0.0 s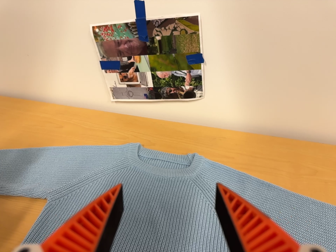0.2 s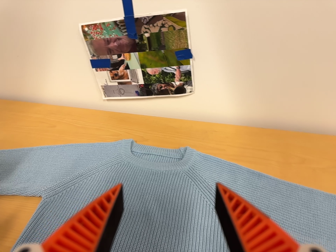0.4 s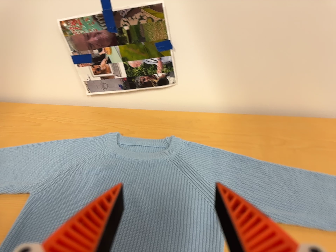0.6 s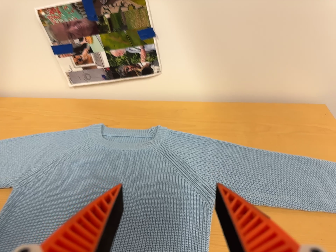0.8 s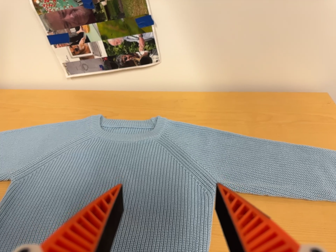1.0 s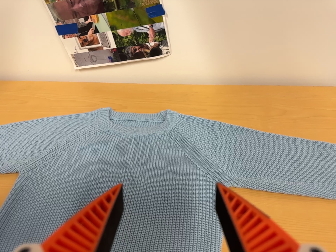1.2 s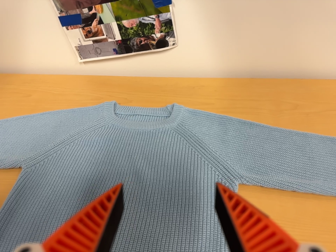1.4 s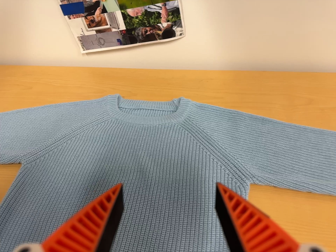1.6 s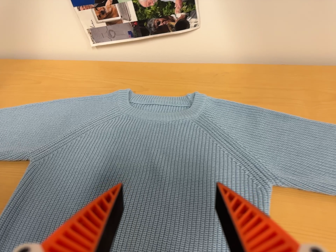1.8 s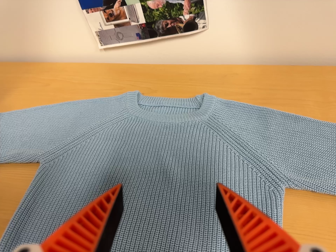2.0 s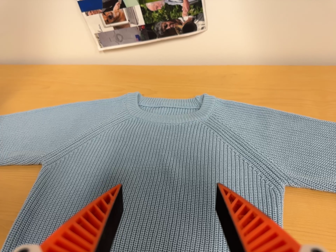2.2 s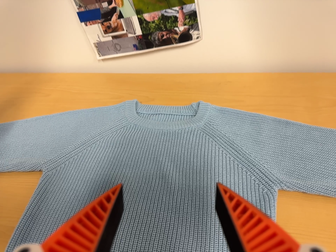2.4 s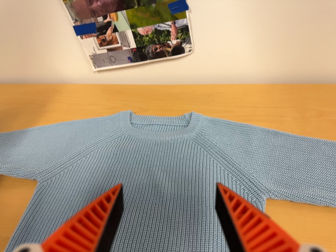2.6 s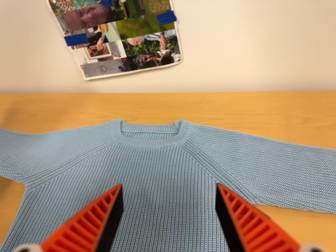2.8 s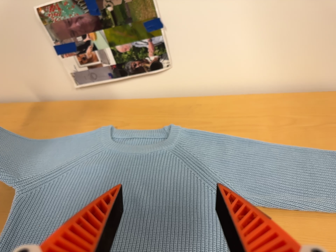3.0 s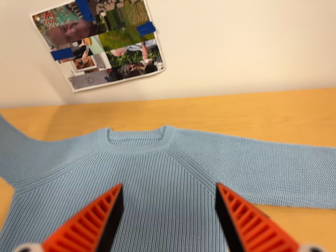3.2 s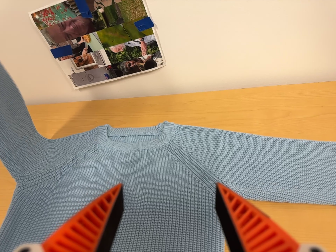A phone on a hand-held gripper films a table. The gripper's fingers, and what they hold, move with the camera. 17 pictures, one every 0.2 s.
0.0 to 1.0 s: The camera travels toward the bottom of its view, about 5 cm, so close, fixed things drift upward.
1.0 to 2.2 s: The camera travels forward, about 6 cm, so what stands in front looms larger.
2.2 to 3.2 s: The camera travels to its right, about 9 cm, so close, fixed things drift to the left.
The film runs forward here.
